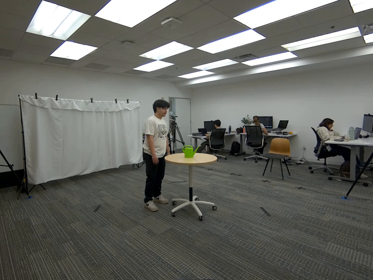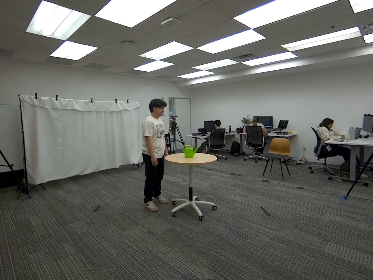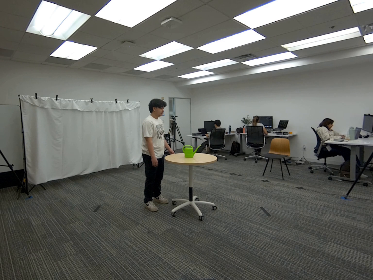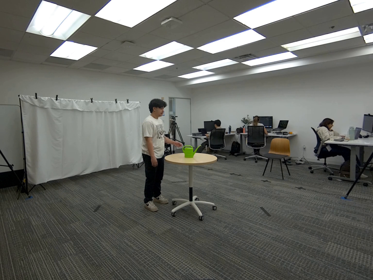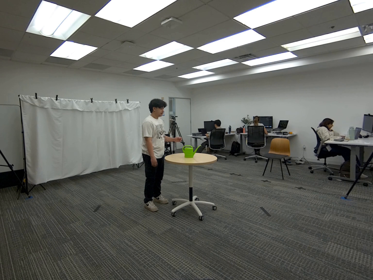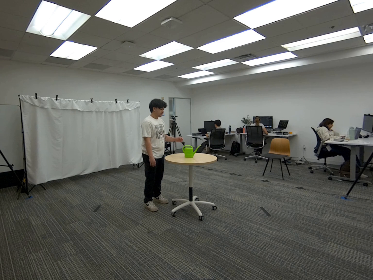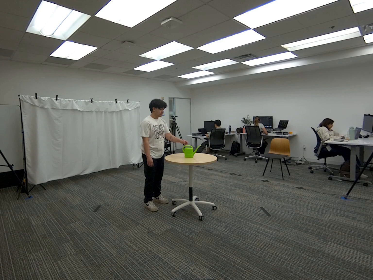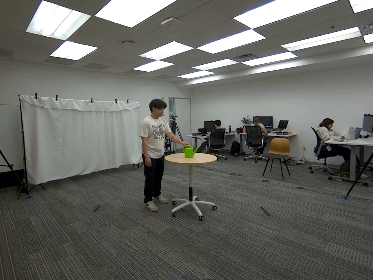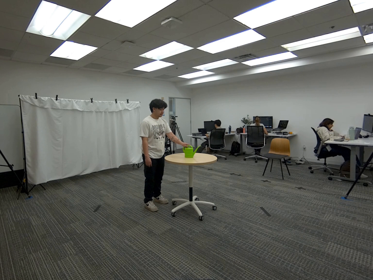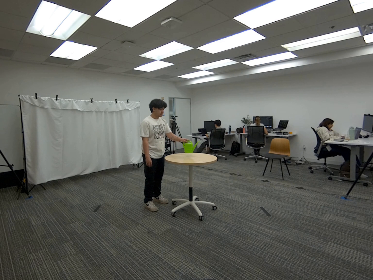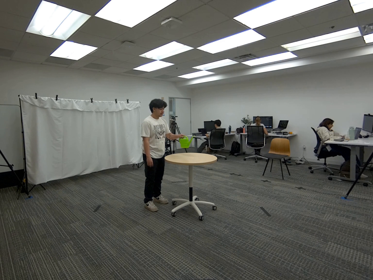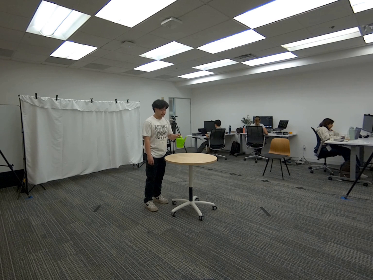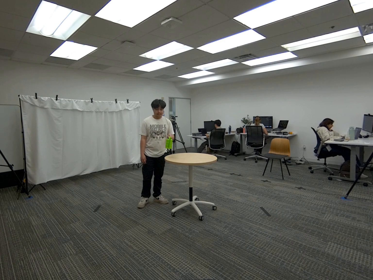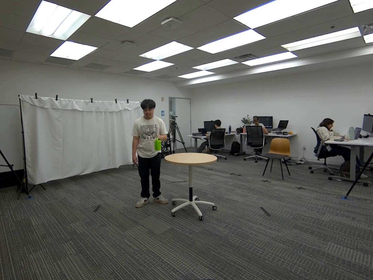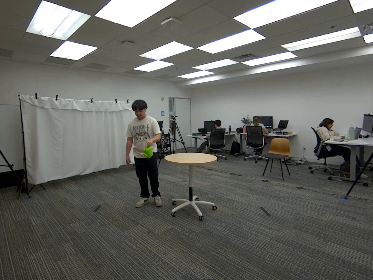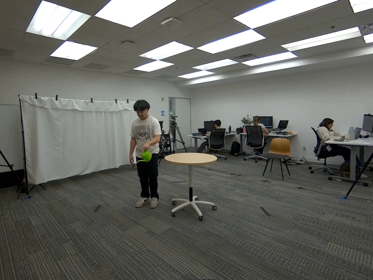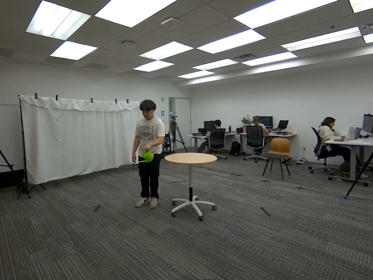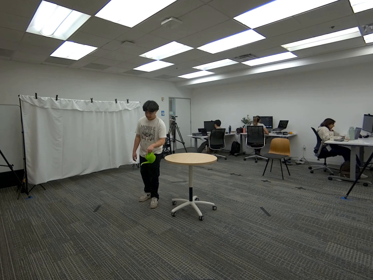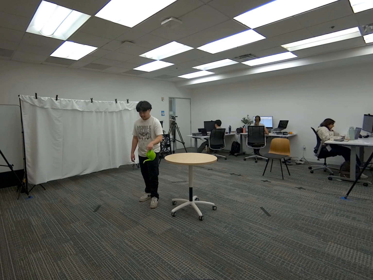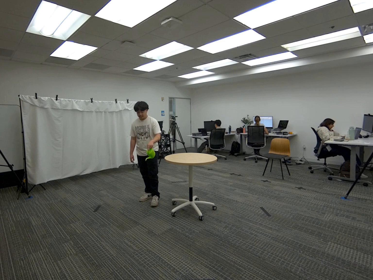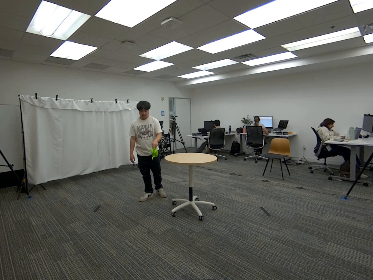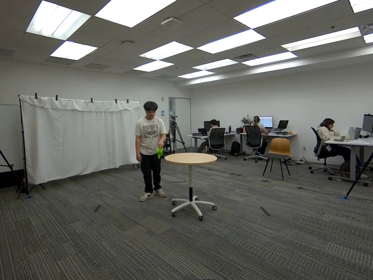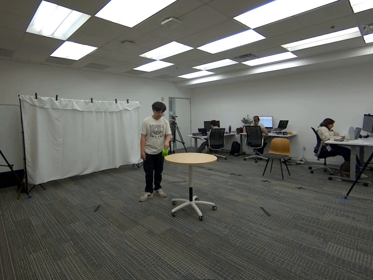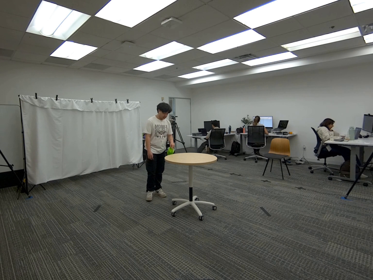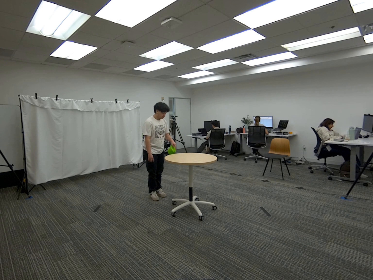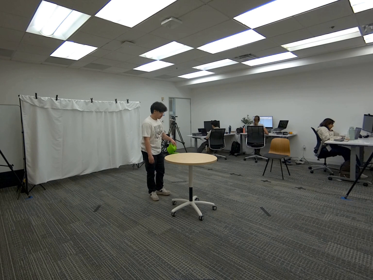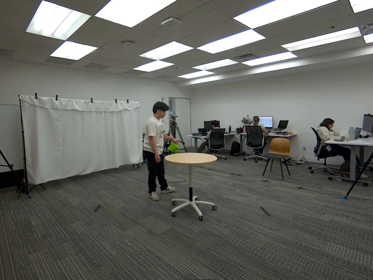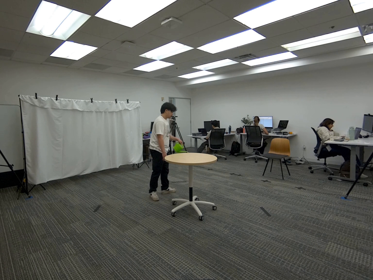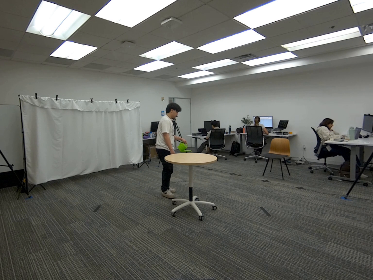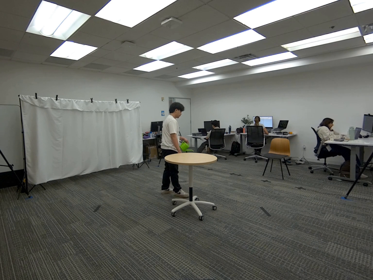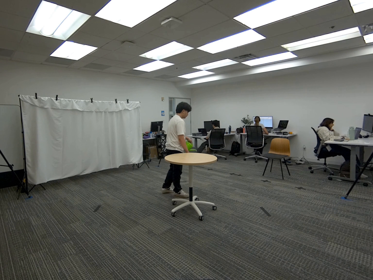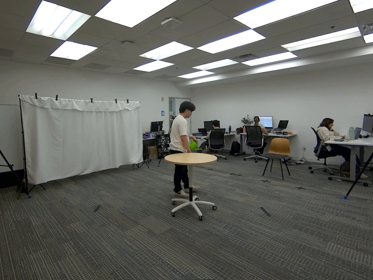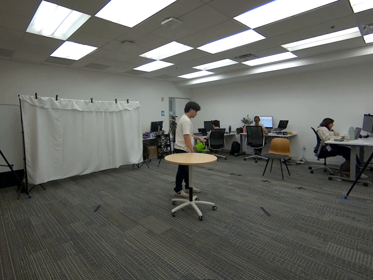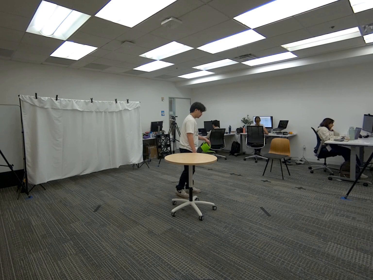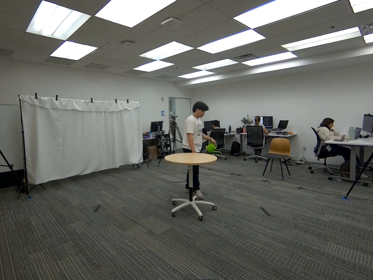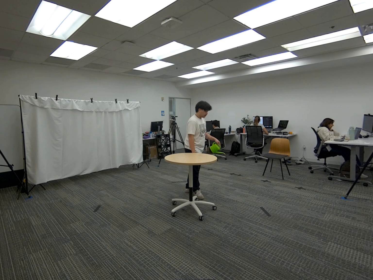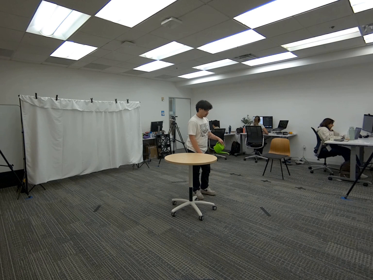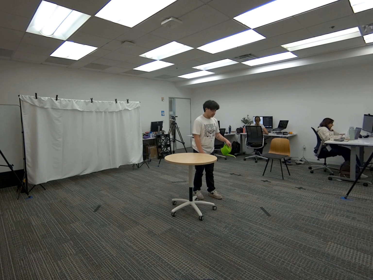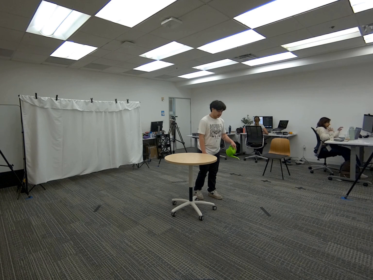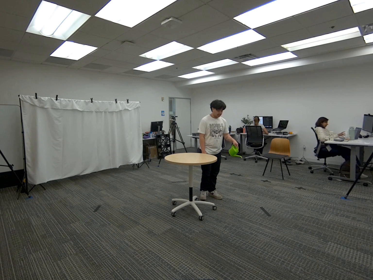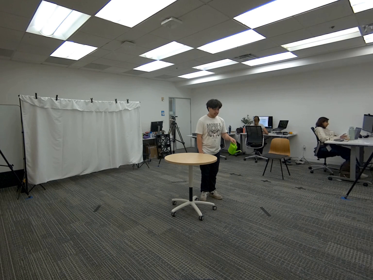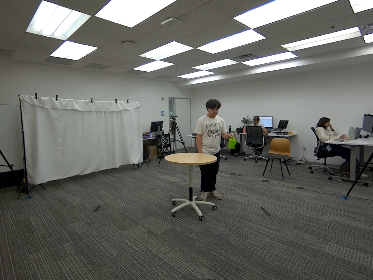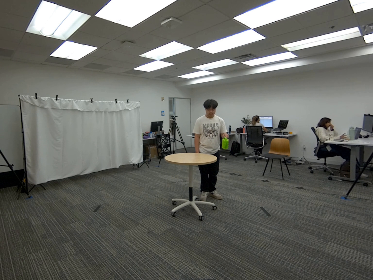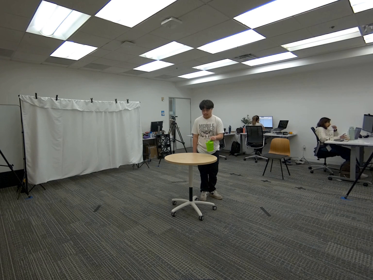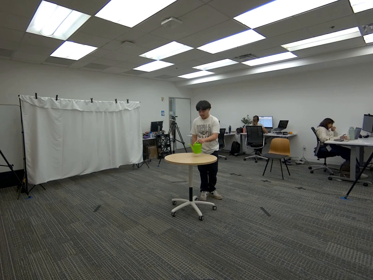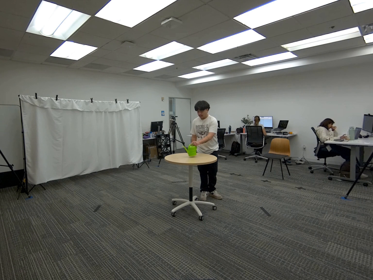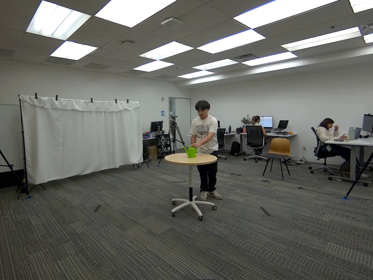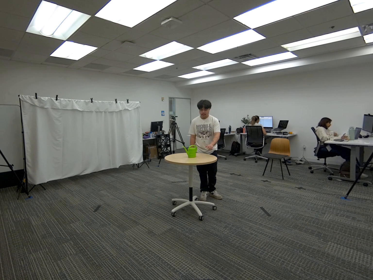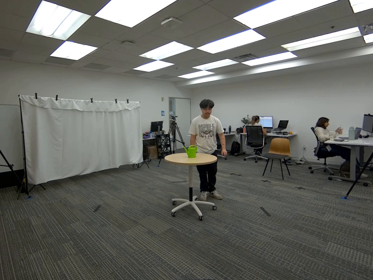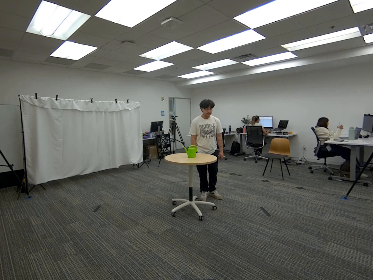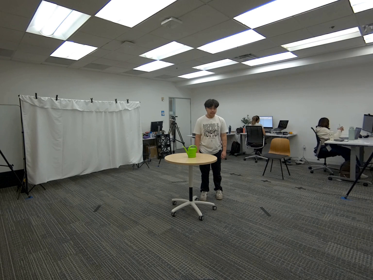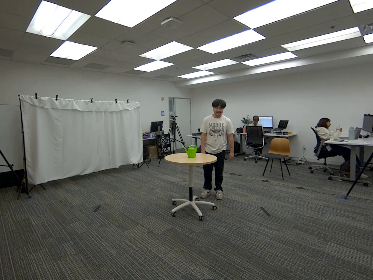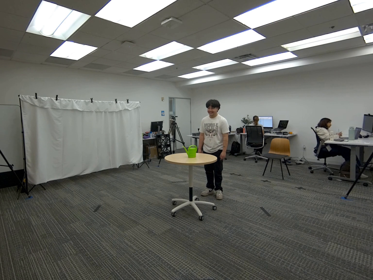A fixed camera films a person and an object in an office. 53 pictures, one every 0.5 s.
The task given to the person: Walk over to the watering can on the round table, pick it up with the left hand, and tilt it forward to pour as you walk within the bounding area. Place on the table when complete.
